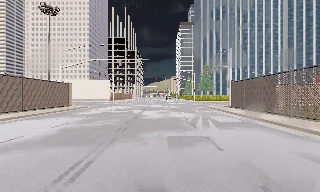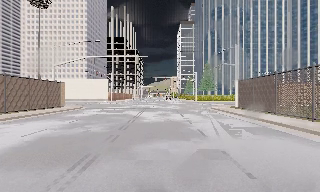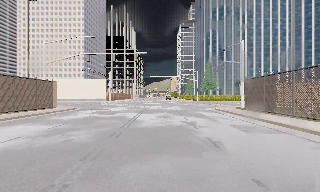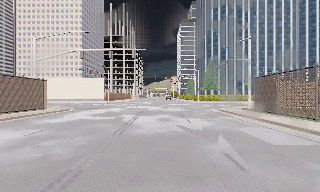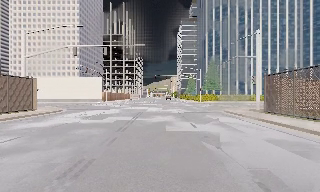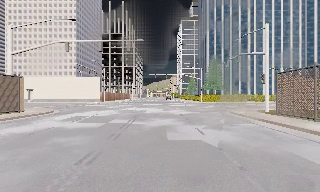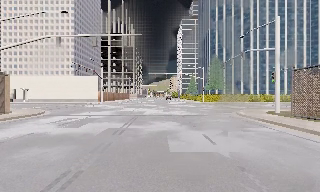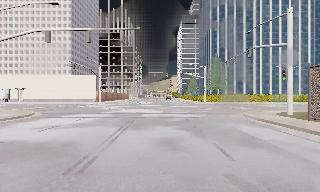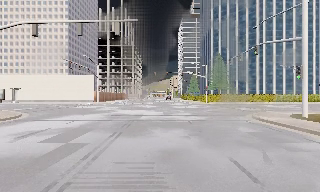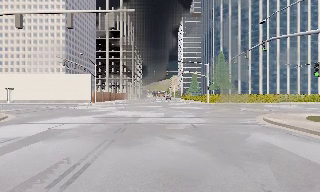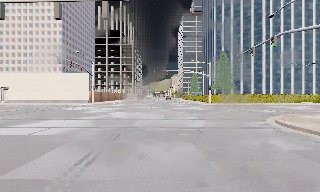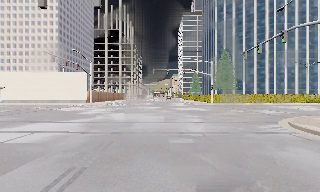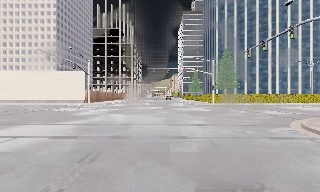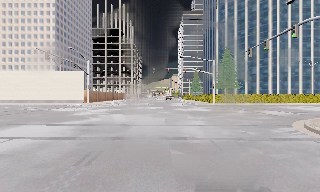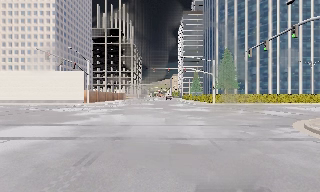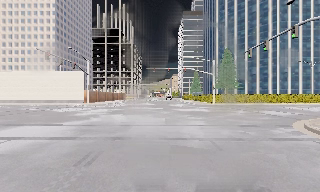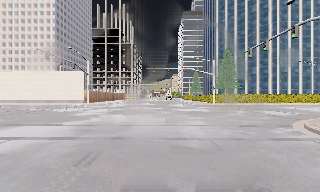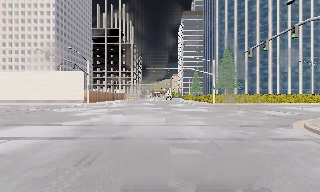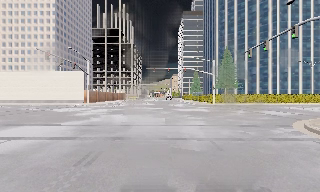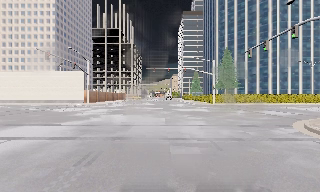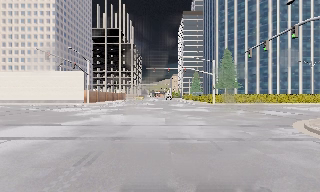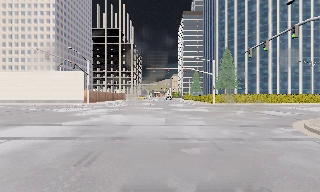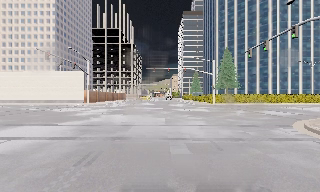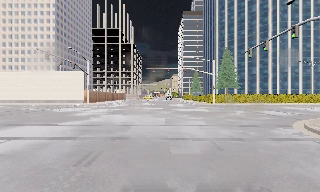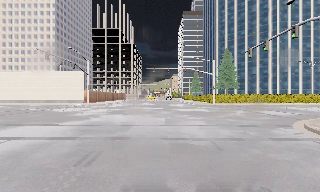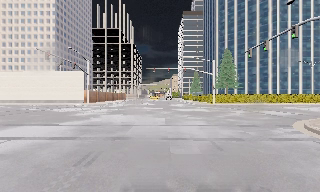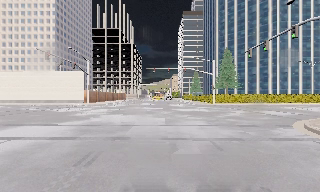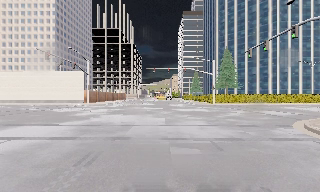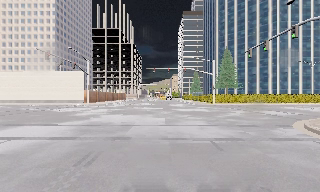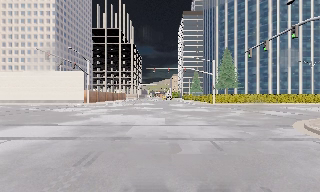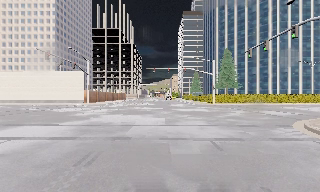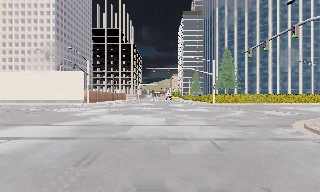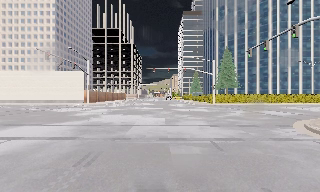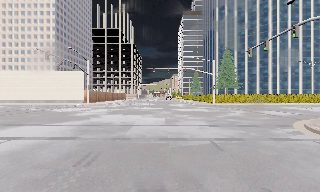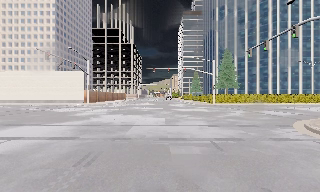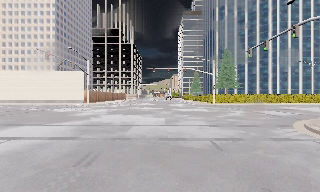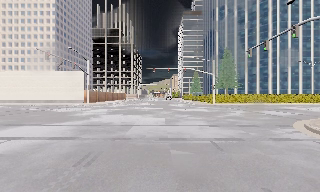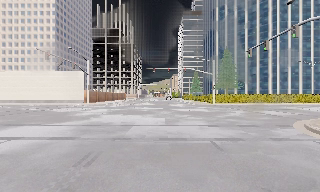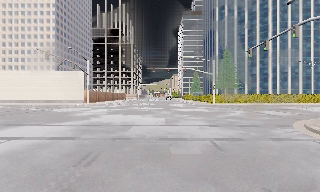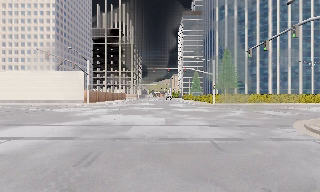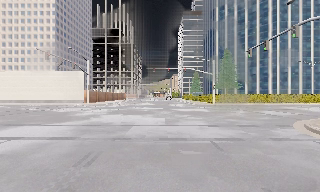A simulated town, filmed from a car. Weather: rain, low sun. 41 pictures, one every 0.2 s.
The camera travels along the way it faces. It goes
forward.
0.0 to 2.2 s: The camera travels forward, about 14 m, so what stands in front looms larger.
2.2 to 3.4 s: The camera travels forward, about 1 m, so what stands in front looms larger. It loses speed.
3.4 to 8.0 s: The camera keeps its place and its aim.
The film runs forward here.
